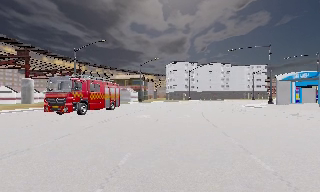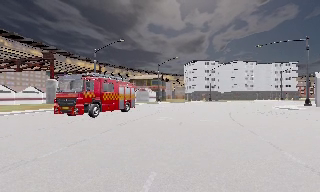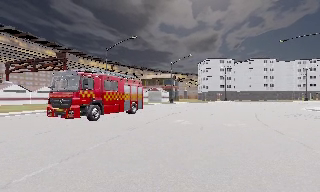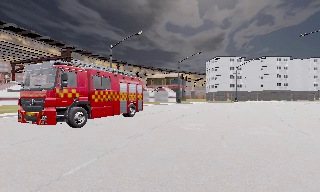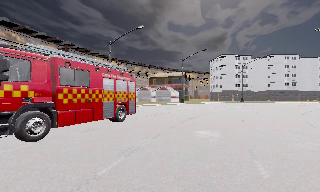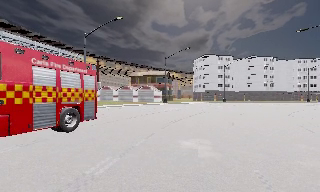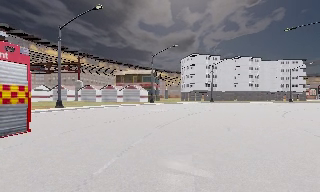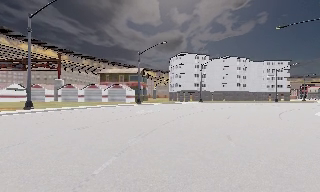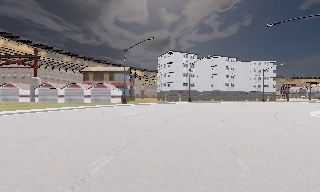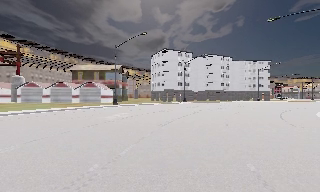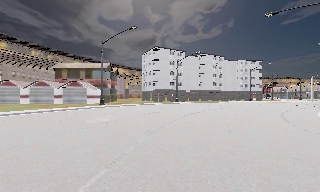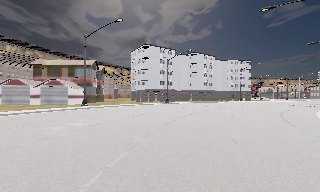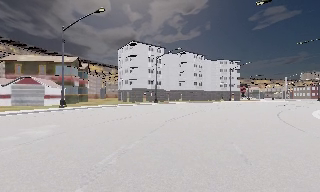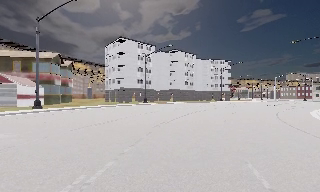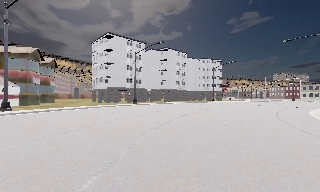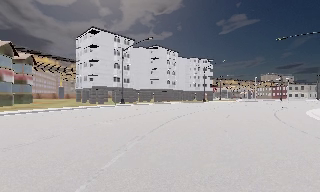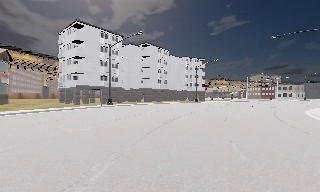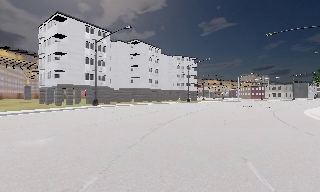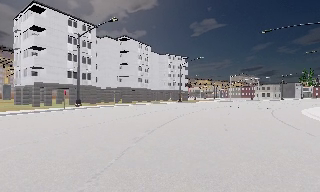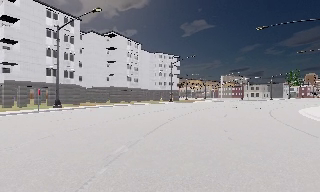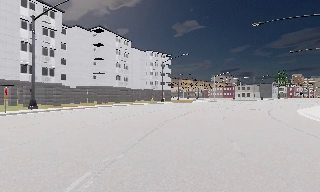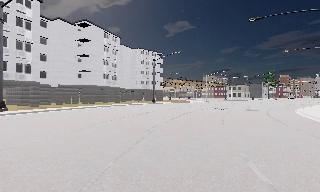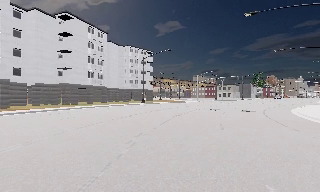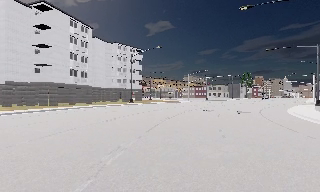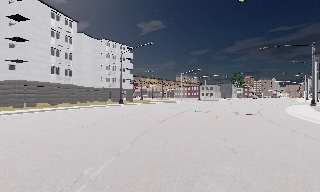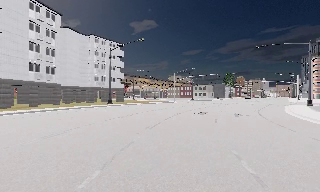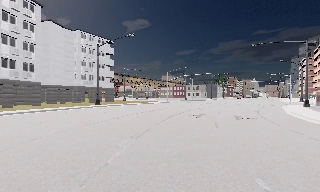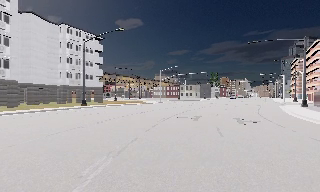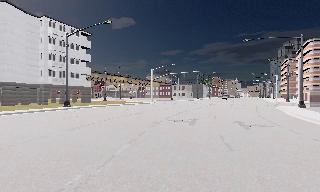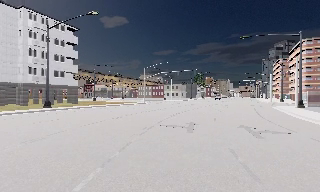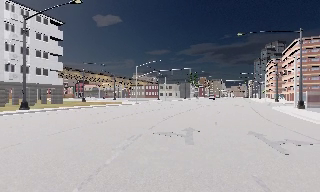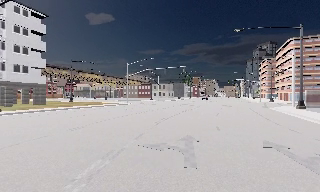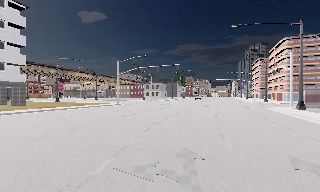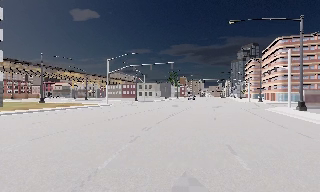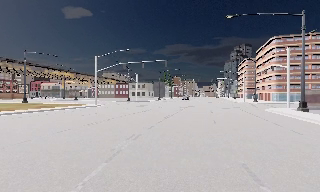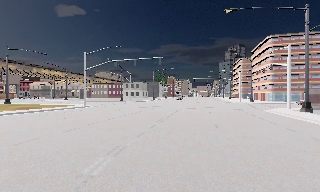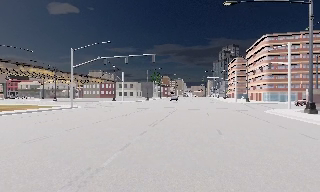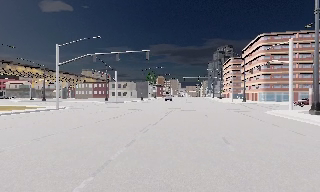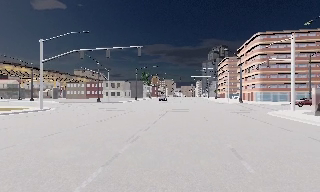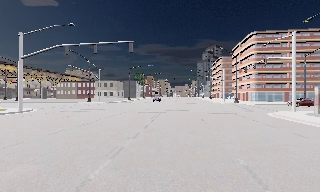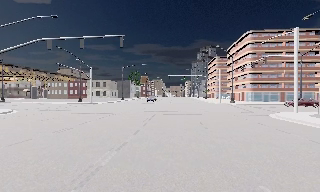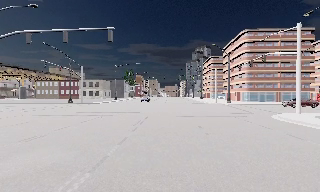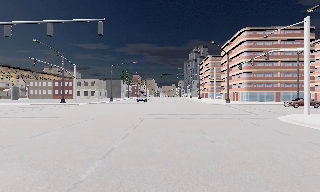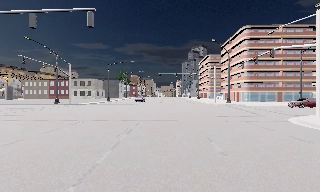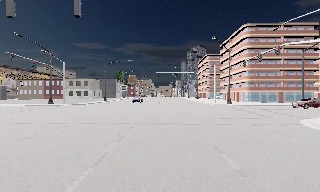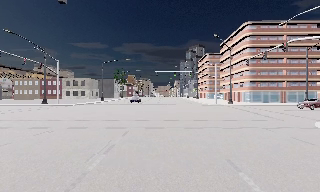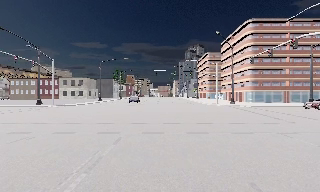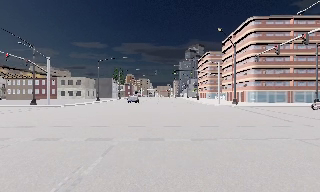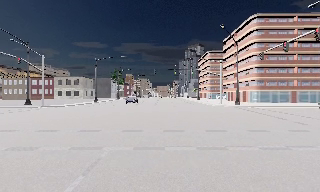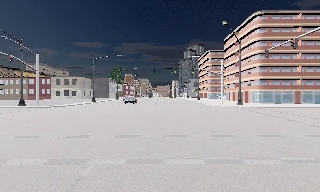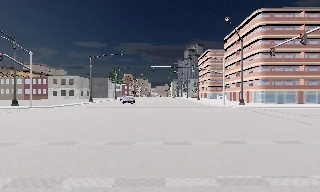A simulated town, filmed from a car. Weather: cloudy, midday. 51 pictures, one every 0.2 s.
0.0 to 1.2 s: The camera travels forward, about 10 m, so what stands in front looms larger.
1.2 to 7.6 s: The camera swings to its right by about 90 degrees, and the scene slides to the left. It travels forward, about 55 m.
7.6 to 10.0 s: The camera travels forward, about 14 m, so what stands in front looms larger.
The film runs forward here.
